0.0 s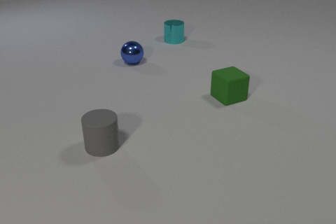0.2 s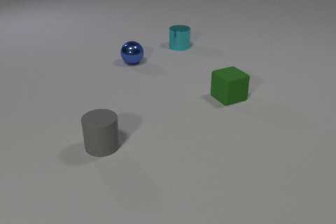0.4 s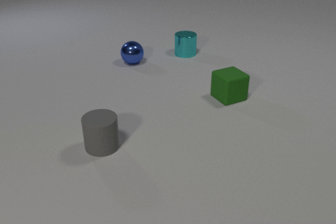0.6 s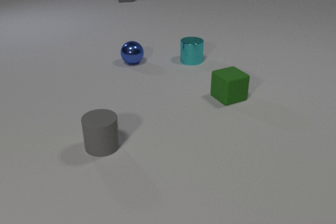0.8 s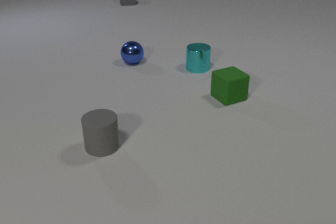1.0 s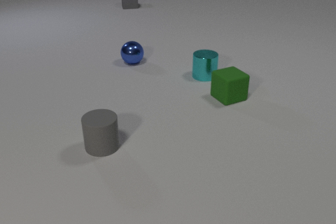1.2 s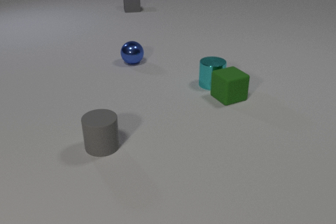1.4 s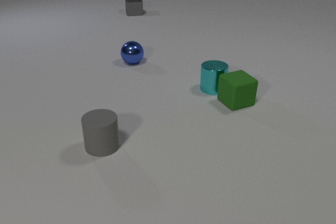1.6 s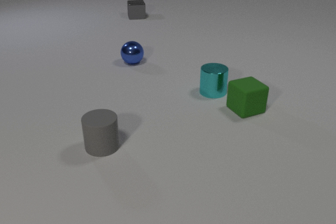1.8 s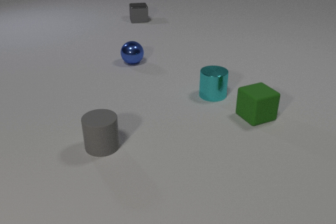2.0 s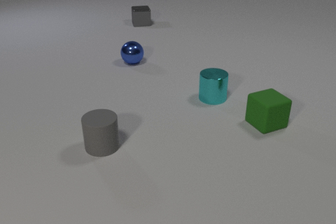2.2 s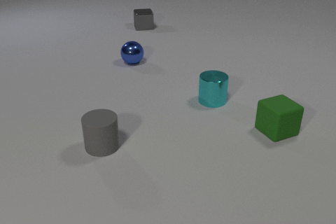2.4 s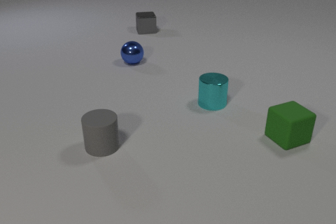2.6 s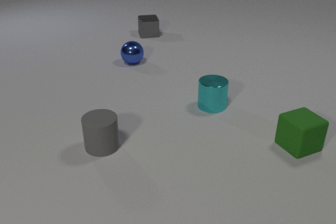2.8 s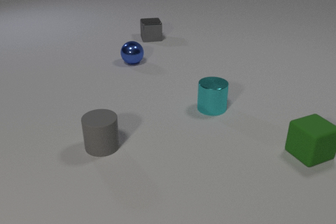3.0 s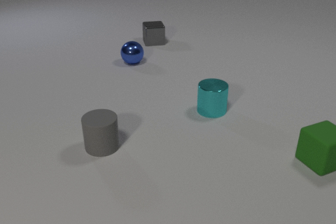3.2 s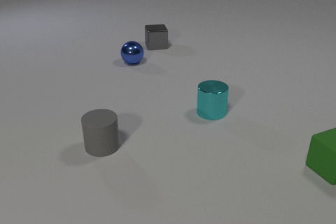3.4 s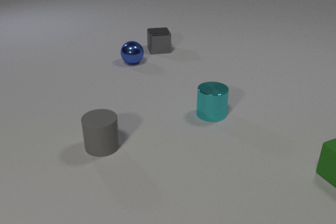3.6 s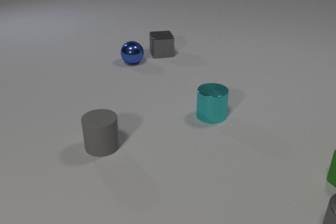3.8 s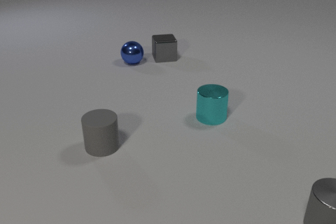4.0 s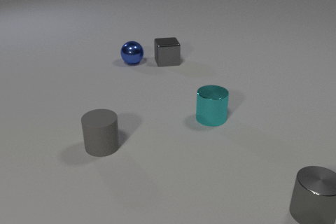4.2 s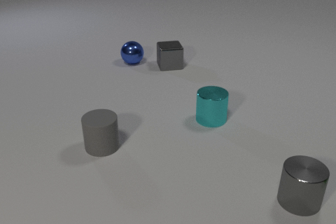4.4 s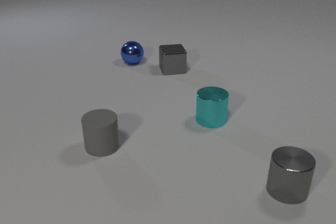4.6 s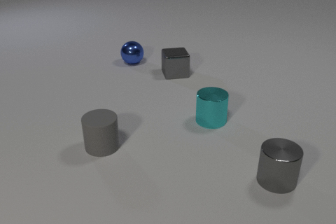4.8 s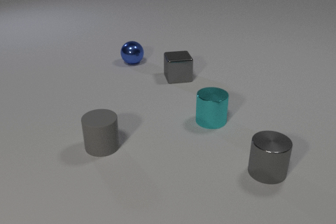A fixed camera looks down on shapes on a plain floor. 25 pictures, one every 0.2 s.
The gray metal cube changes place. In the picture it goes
toward the camera.
The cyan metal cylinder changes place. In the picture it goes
toward the camera.
0.0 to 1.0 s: The cyan metal cylinder slides toward the camera. The gray metal cube comes in at the top edge, slides toward the camera.
1.0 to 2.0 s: The cyan metal cylinder slides toward the camera. The green rubber cube slides toward the camera and to the right. The gray metal cube slides toward the camera. The cyan metal cylinder and the green rubber cube collide.
2.0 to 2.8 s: The cyan metal cylinder slides toward the camera. The green rubber cube slides to the right and toward the camera. The gray metal cube slides toward the camera.
2.8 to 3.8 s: The cyan metal cylinder slides toward the camera. The green rubber cube slides to the right and toward the camera, leaves at the right edge. The gray metal cylinder comes in at the right edge, slides to the left and away from the camera. The gray metal cube slides toward the camera.
3.8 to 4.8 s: The cyan metal cylinder slides toward the camera. The gray metal cylinder slides away from the camera and to the left. The gray metal cube slides toward the camera.
How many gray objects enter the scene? 2.
Are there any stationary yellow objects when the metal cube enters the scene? no.
How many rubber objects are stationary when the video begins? 2.
